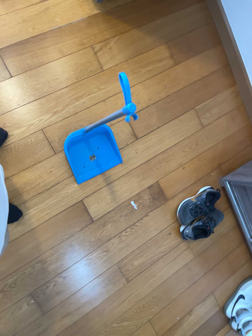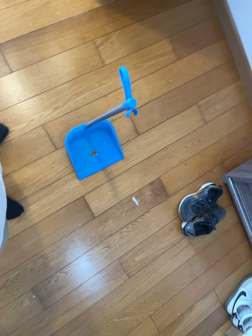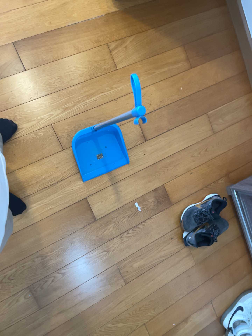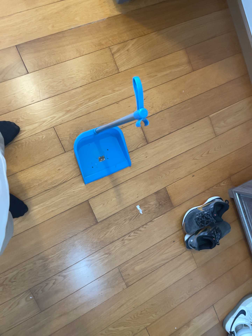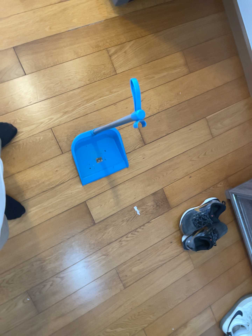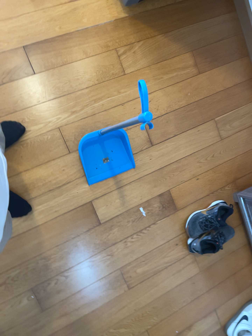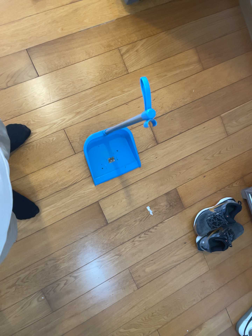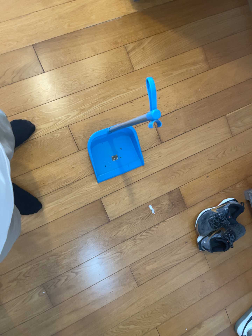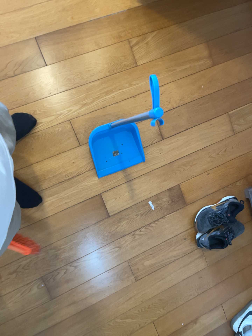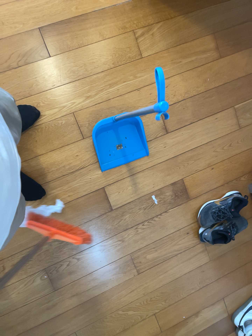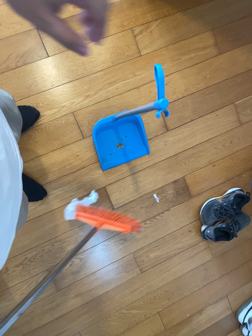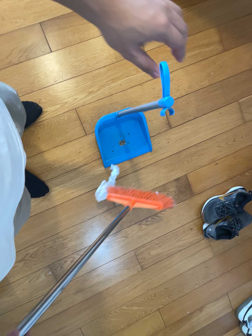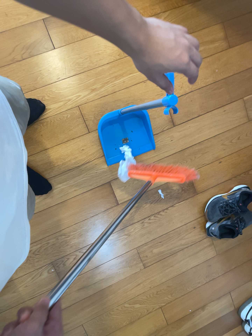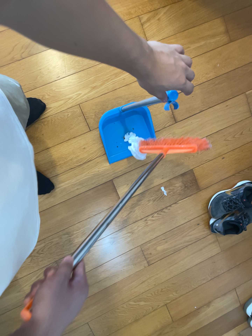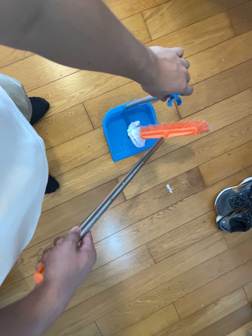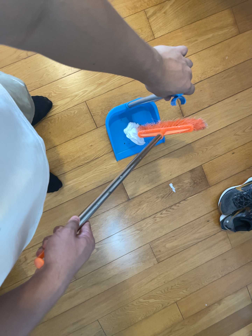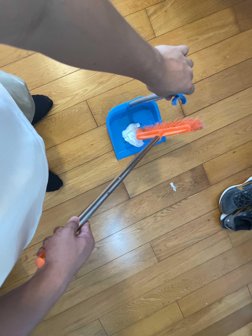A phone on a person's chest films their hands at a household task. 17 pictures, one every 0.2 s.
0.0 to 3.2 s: The camera swings to its left by about 10 degrees, and the scene slides to the right. It travels forward, about 7 cm, so what stands in front looms larger.
The film runs backward here.
